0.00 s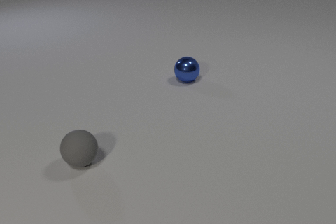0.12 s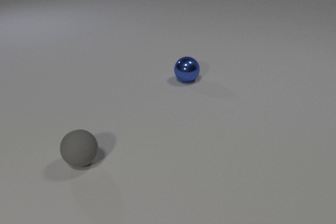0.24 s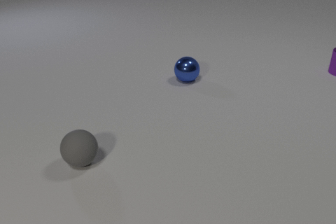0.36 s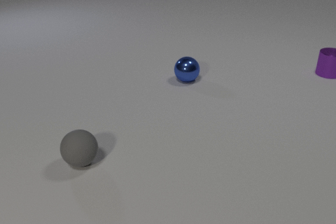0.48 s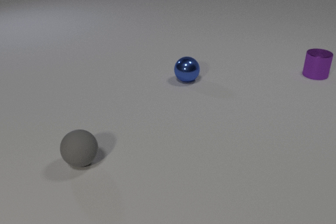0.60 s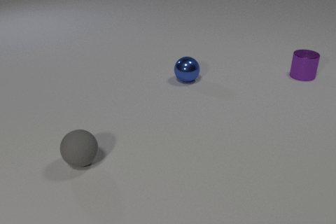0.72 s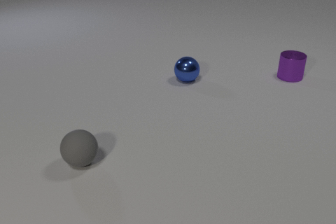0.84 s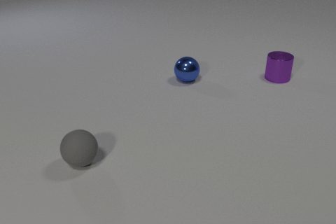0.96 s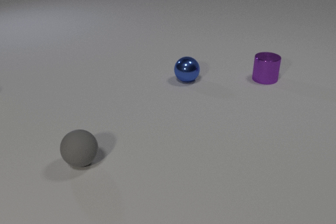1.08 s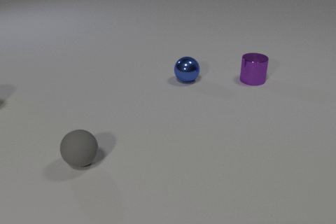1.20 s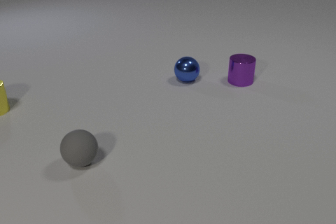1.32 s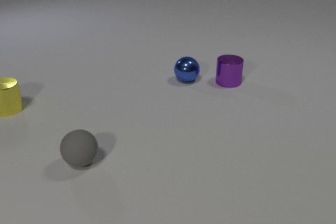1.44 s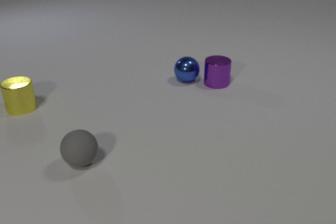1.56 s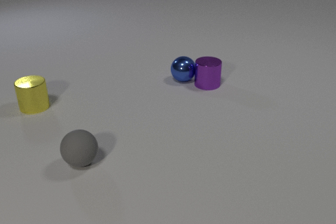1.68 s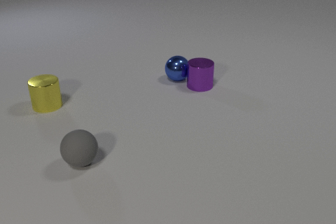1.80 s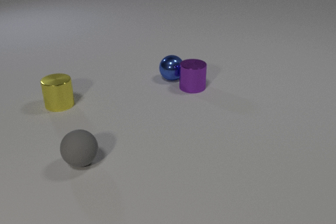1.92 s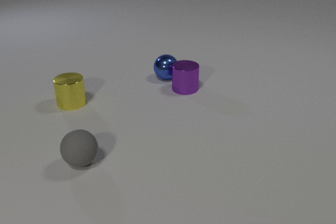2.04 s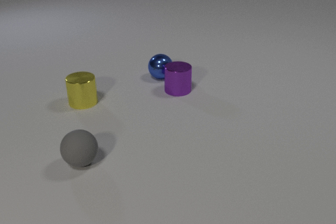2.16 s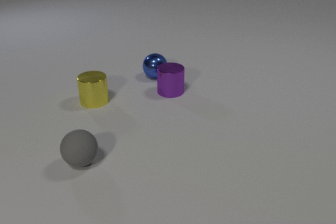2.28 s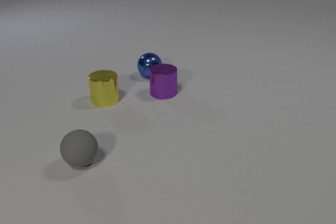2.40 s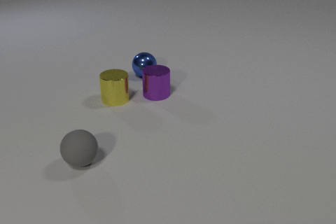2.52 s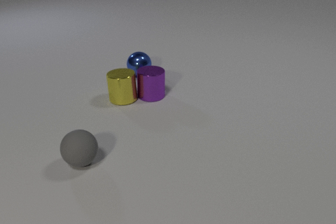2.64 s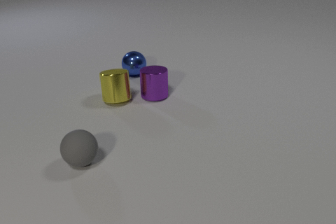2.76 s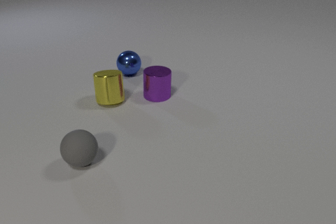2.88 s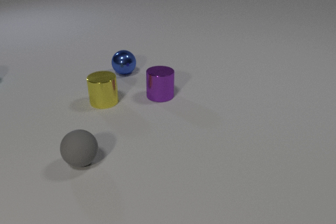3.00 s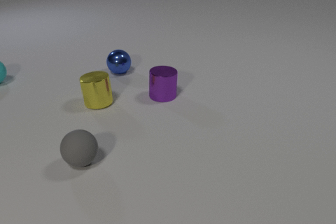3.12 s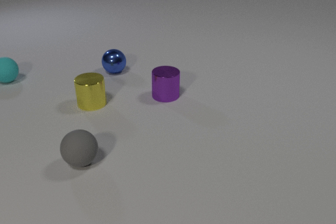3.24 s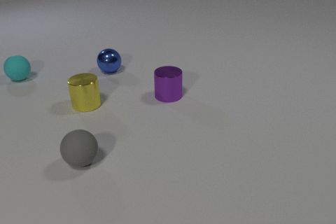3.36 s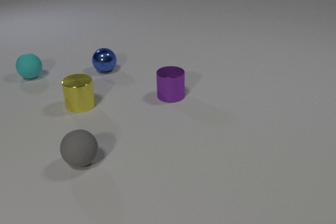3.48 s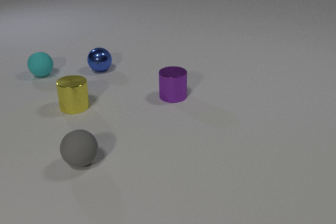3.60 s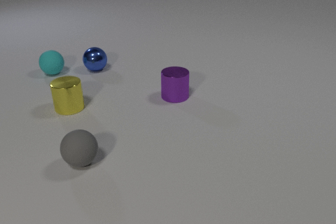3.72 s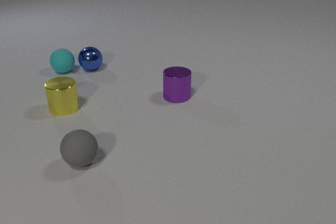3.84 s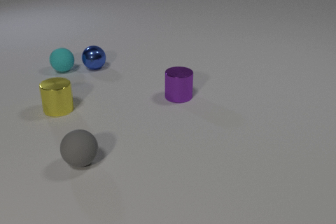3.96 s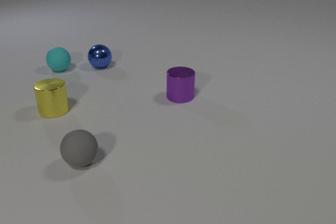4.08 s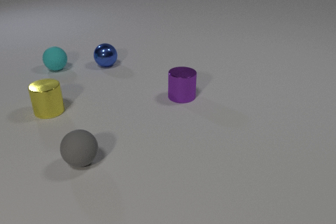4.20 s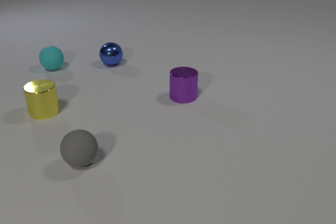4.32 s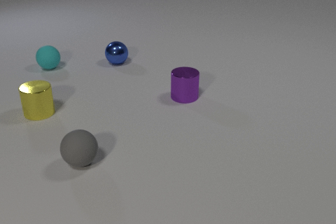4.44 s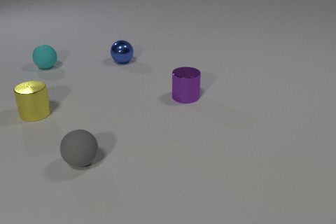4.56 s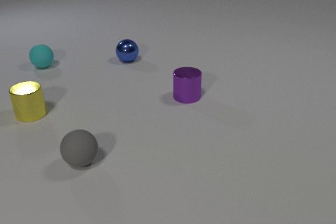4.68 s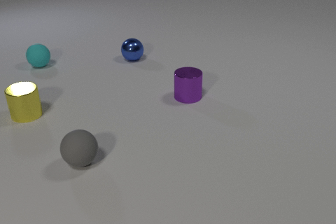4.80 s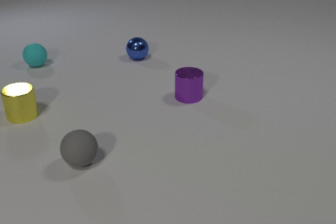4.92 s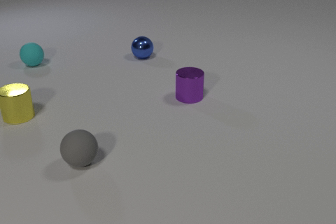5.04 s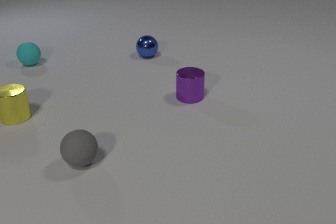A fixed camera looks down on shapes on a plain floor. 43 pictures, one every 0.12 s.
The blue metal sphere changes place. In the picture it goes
away from the camera.
0.00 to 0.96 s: The purple metal cylinder comes in at the right edge, slides to the left and toward the camera.
0.96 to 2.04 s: The purple metal cylinder slides to the left and toward the camera. The blue metal sphere rolls to the left. The yellow metal cylinder comes in at the left edge, slides to the right. The purple metal cylinder and the blue metal sphere collide.
2.04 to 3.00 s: The purple metal cylinder slides to the left and toward the camera. The blue metal sphere rolls to the left. The yellow metal cylinder slides to the right. The cyan rubber sphere comes in at the left edge. The purple metal cylinder and the yellow metal cylinder collide.
3.00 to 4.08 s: The purple metal cylinder slides to the right. The blue metal sphere rolls away from the camera and to the left. The yellow metal cylinder slides to the left. The cyan rubber sphere rolls to the right. The blue metal sphere and the cyan rubber sphere collide.
4.08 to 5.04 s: The purple metal cylinder slides to the right. The blue metal sphere rolls to the right and away from the camera. The yellow metal cylinder slides to the left. The cyan rubber sphere rolls to the left and away from the camera.
Are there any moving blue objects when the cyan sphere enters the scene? yes.
What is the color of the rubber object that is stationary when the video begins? gray.
How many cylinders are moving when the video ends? 2.
